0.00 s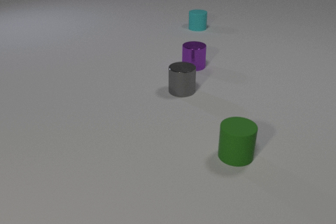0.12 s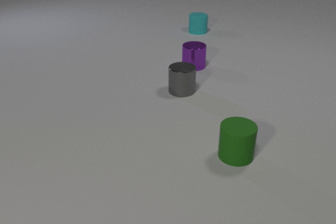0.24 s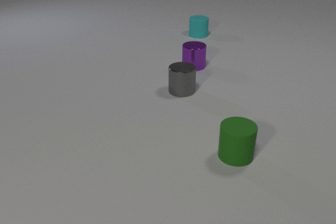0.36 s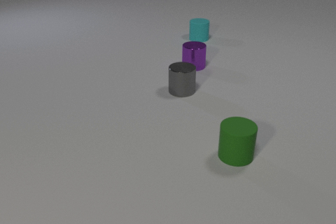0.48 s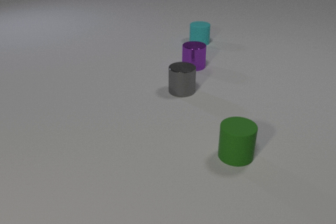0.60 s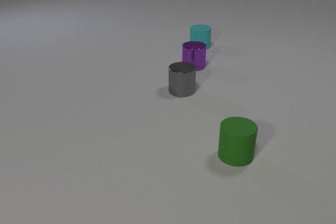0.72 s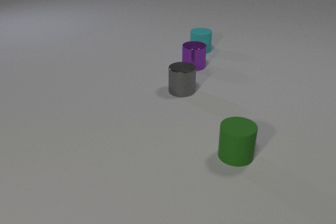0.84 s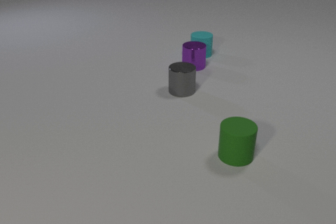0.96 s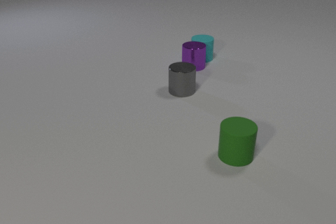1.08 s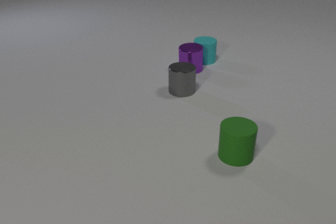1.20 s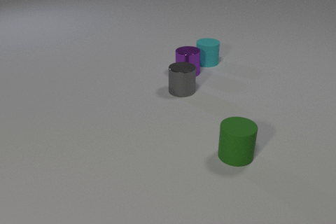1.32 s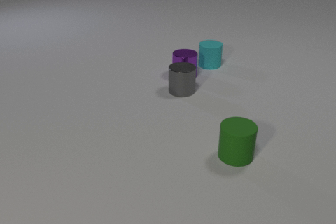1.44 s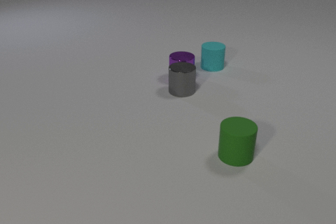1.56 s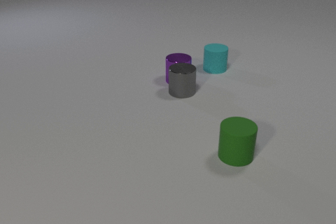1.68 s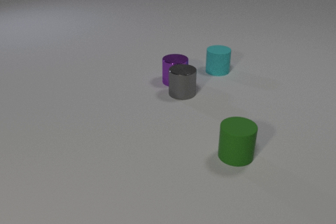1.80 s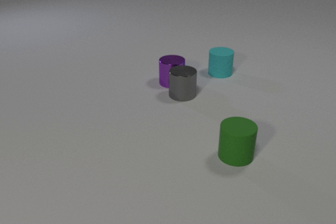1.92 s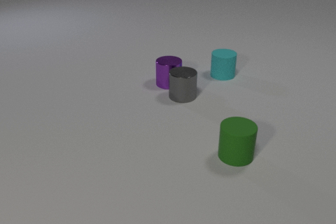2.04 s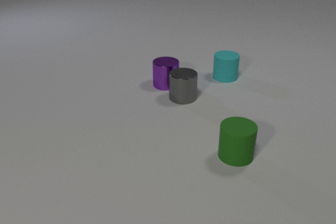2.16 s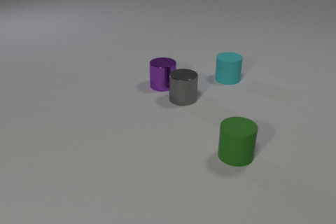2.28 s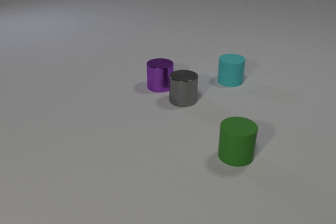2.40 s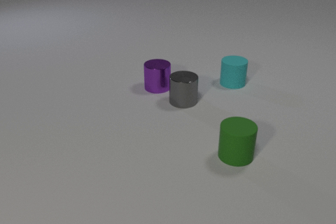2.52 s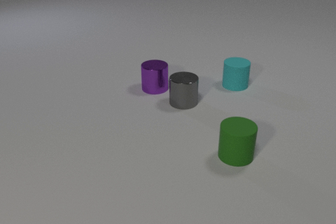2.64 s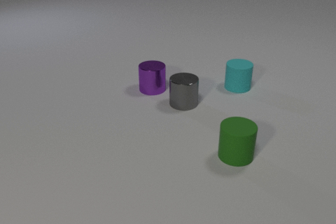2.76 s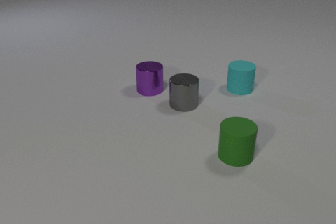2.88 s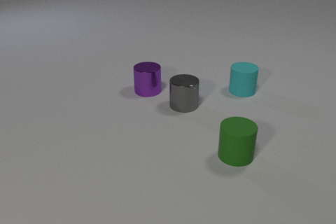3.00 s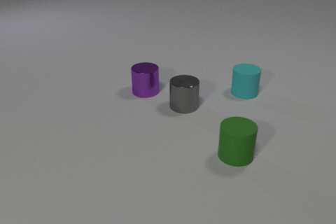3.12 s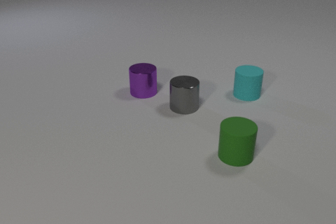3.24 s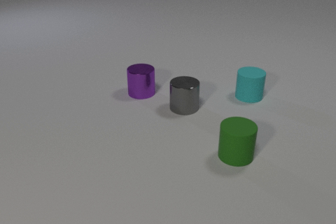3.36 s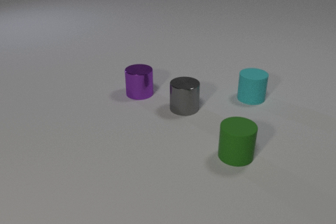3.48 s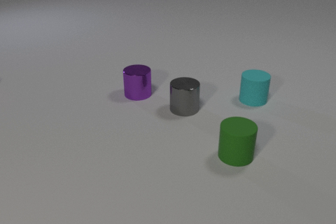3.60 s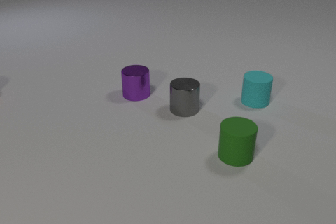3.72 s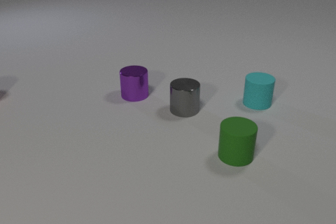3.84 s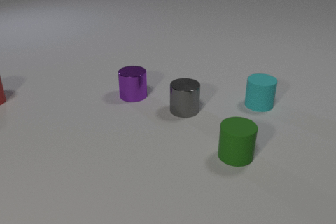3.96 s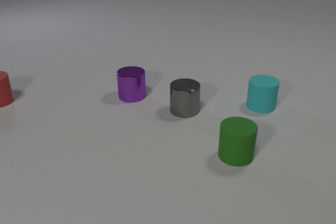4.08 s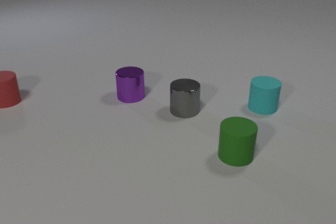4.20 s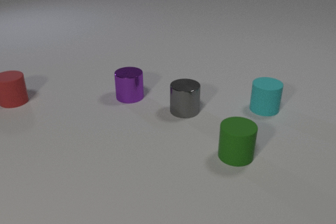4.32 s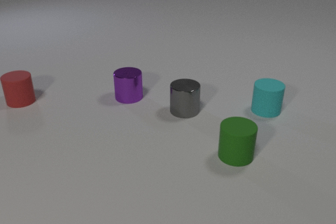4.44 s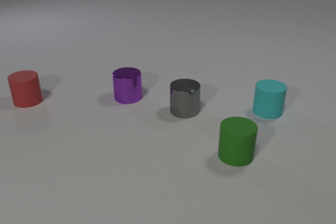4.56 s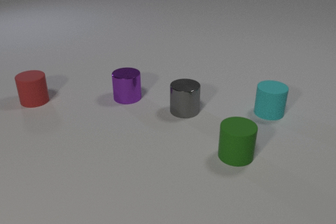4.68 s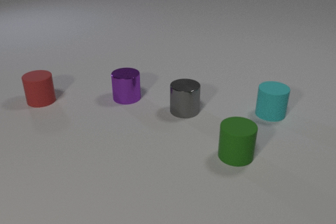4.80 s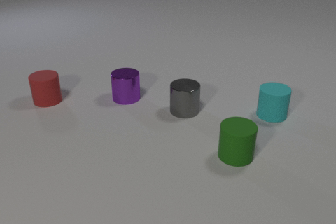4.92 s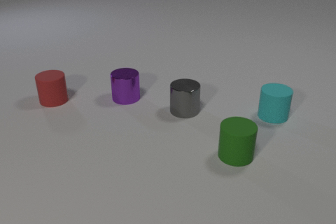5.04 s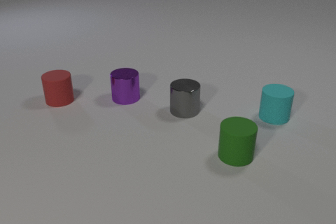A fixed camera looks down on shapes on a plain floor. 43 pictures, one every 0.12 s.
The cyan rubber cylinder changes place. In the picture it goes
toward the camera.
0.00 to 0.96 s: The cyan rubber cylinder slides toward the camera. The cyan rubber cylinder and the purple metal cylinder collide.
0.96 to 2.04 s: The cyan rubber cylinder slides toward the camera and to the right. The purple metal cylinder slides toward the camera and to the left. The gray metal cylinder slides toward the camera. The purple metal cylinder and the gray metal cylinder collide.
2.04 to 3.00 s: The cyan rubber cylinder slides toward the camera and to the right. The purple metal cylinder slides to the left and toward the camera. The gray metal cylinder slides toward the camera.
3.00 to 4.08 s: The cyan rubber cylinder slides toward the camera and to the right. The purple metal cylinder slides to the left and toward the camera. The gray metal cylinder slides toward the camera. The red rubber cylinder comes in at the left edge, slides to the right.
4.08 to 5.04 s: The cyan rubber cylinder slides toward the camera and to the right. The red rubber cylinder slides to the right.
How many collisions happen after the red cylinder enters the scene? 0.
What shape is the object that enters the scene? cylinder.
What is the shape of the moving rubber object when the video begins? cylinder.
